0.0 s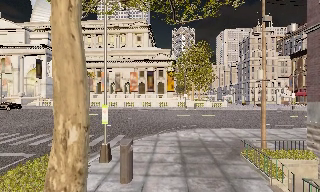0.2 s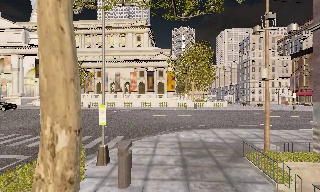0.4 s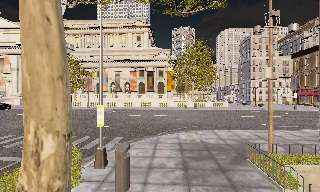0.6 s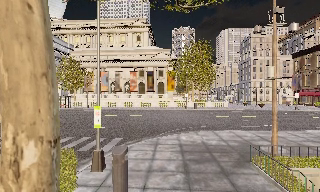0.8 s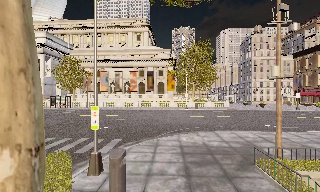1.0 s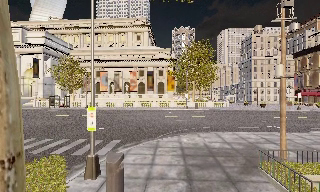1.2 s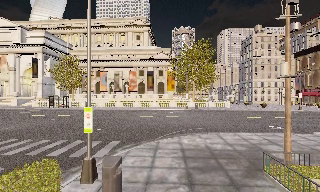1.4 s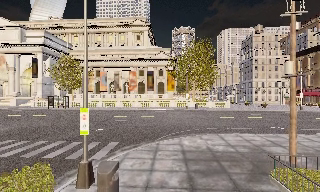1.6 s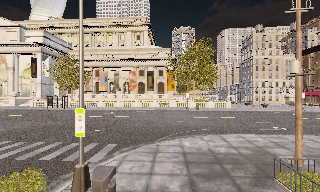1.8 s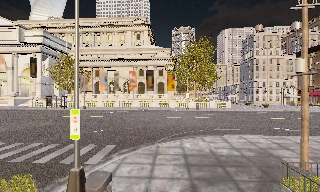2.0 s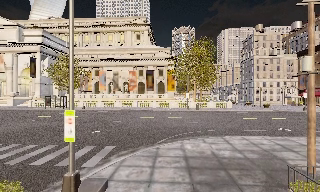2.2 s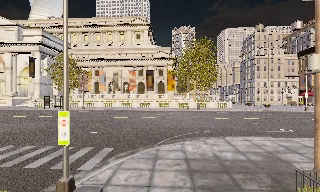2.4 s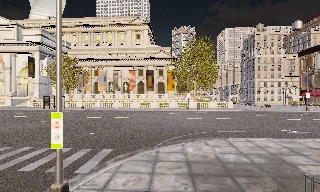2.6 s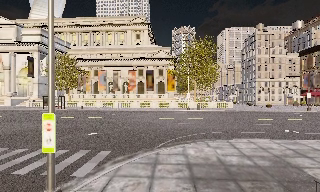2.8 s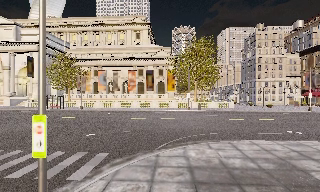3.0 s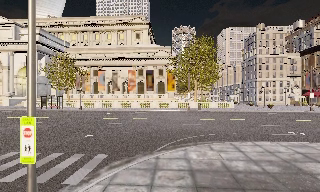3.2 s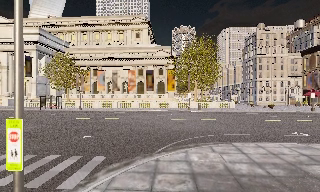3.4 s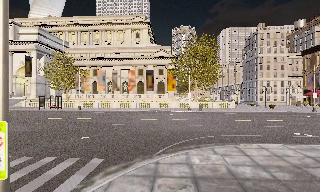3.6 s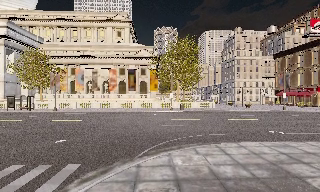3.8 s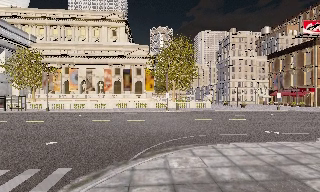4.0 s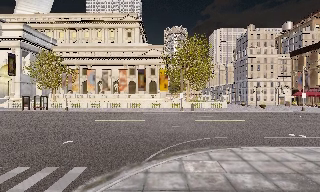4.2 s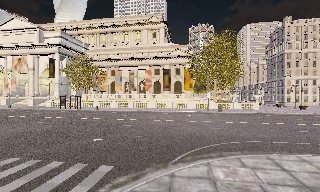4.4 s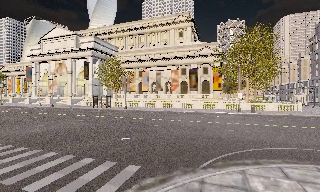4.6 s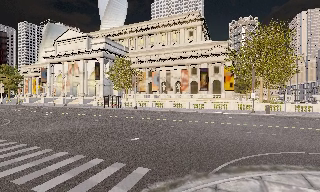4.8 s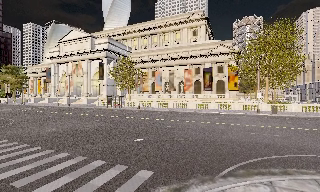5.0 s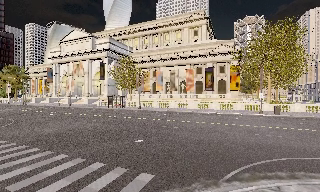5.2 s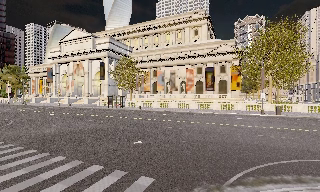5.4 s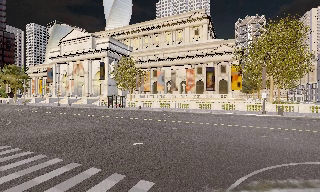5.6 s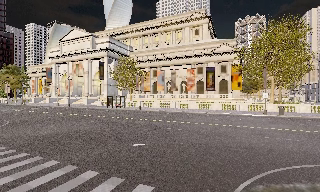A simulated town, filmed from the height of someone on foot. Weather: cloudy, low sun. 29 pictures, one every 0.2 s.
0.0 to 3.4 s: The camera travels forward, about 4 m, so what stands in front looms larger.
3.4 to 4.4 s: The camera pans to its left, which is counterclockwise from overhead, by about 15 degrees. It travels forward, about 1 m, so what stands in front looms larger.
4.4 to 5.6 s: The camera travels forward, about 1.5 m, so what stands in front looms larger.
The film runs forward here.
